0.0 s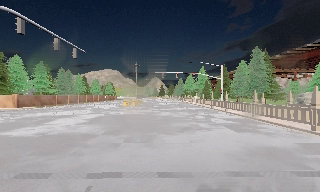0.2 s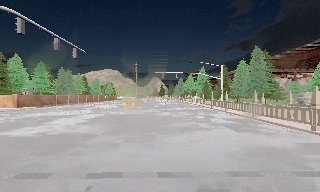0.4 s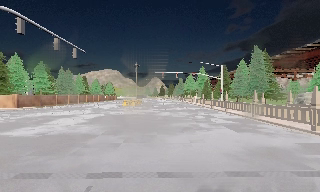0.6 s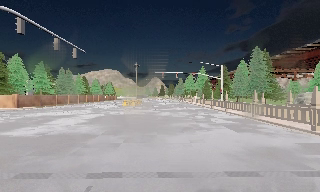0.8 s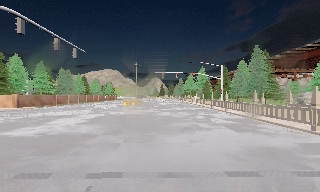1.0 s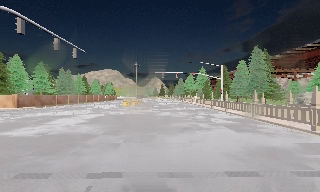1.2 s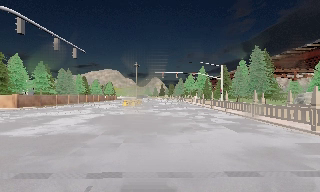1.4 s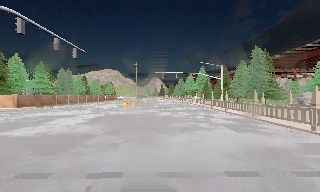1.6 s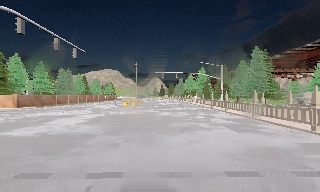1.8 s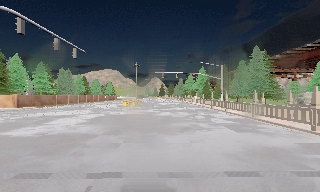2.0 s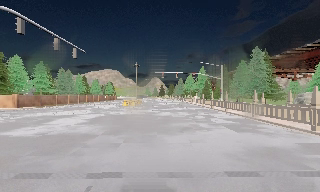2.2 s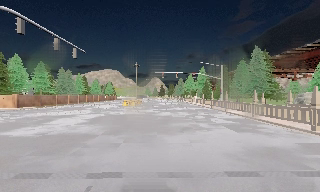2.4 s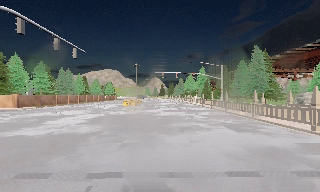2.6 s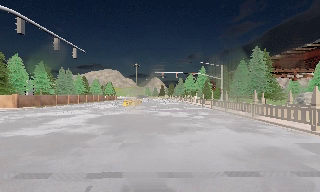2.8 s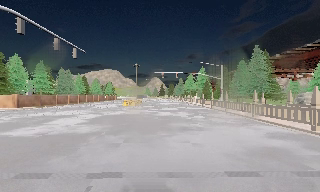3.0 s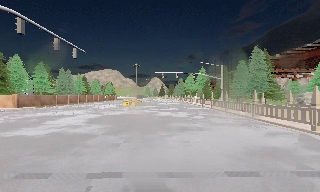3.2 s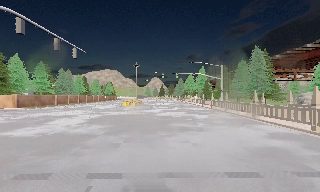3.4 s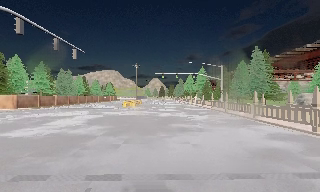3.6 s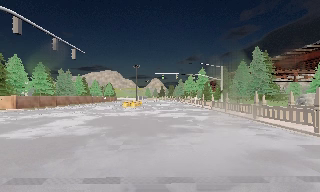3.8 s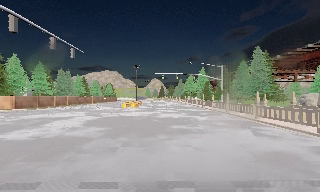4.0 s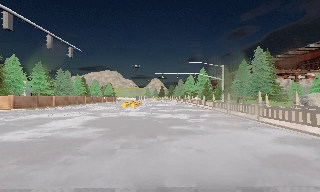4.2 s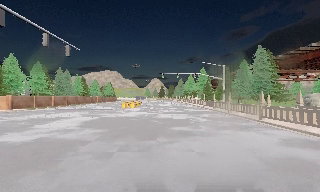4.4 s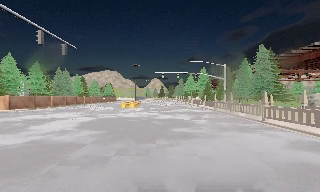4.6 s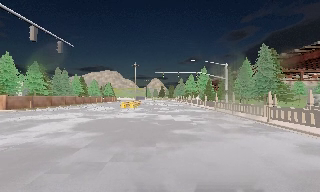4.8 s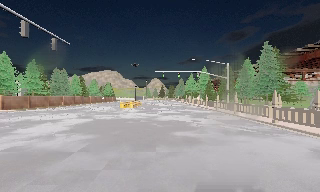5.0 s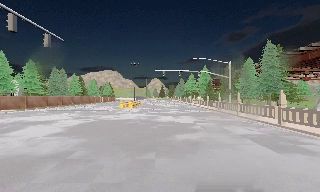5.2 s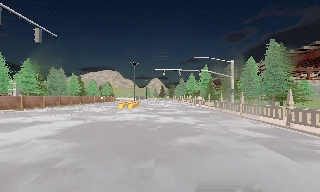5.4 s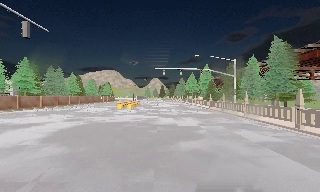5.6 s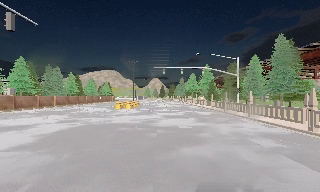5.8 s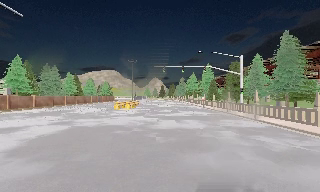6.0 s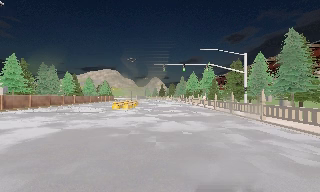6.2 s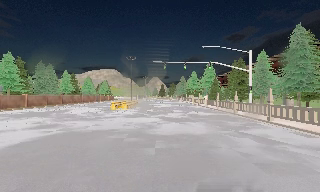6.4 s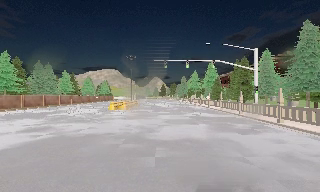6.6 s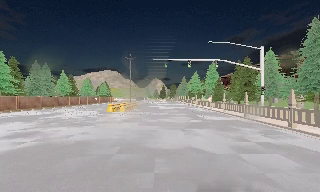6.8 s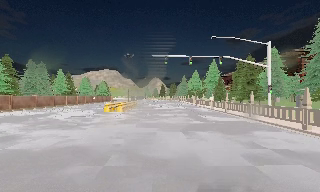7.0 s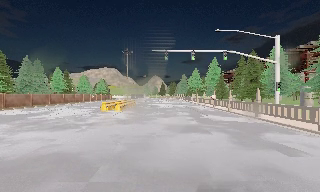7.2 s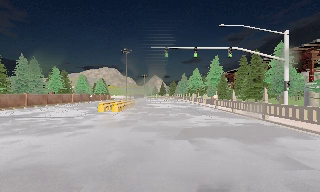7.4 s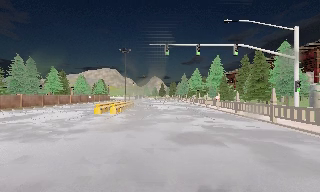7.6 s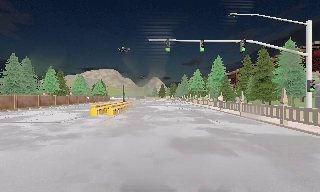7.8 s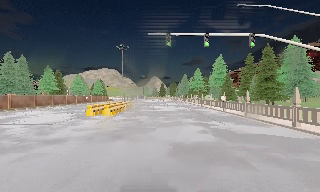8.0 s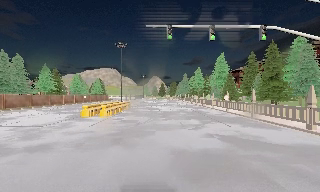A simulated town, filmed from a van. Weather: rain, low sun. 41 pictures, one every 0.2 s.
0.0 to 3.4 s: The camera keeps its place and its aim.
3.4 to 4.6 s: The camera travels forward, about 2 m, so what stands in front looms larger. It gains speed.
4.6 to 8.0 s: The camera travels forward, about 17 m, so what stands in front looms larger.
The film runs forward here.
